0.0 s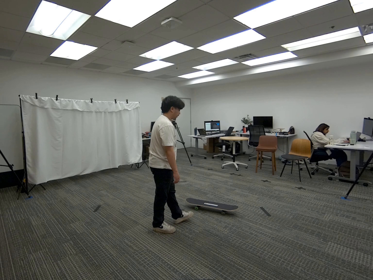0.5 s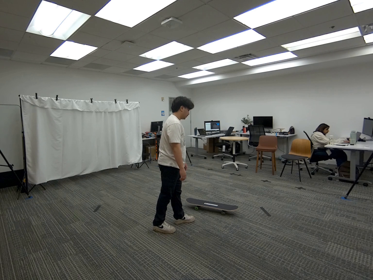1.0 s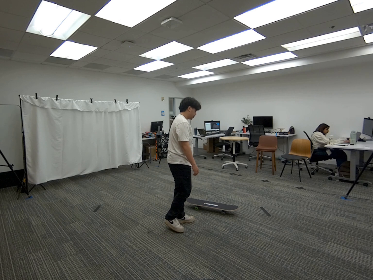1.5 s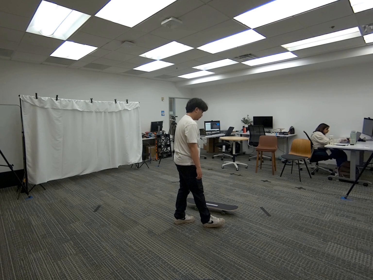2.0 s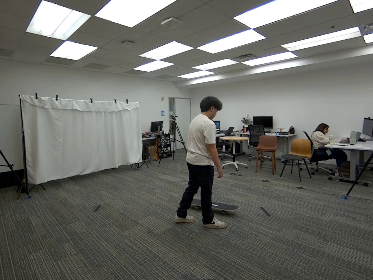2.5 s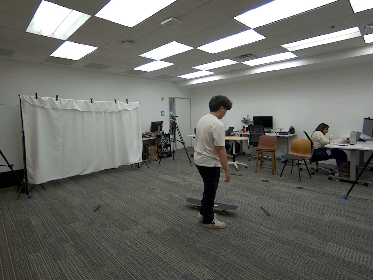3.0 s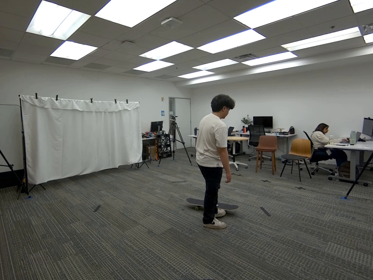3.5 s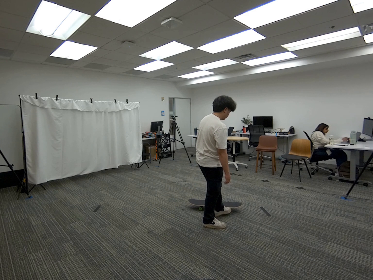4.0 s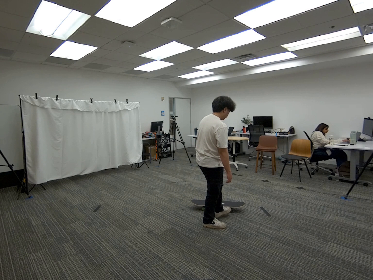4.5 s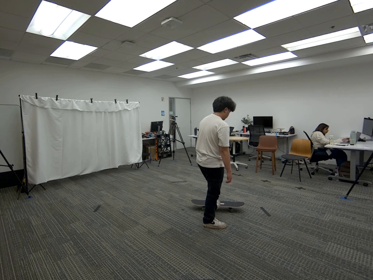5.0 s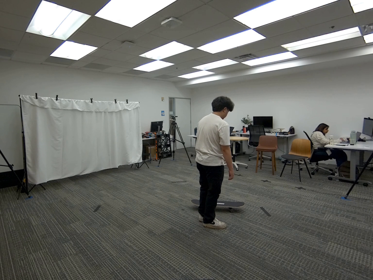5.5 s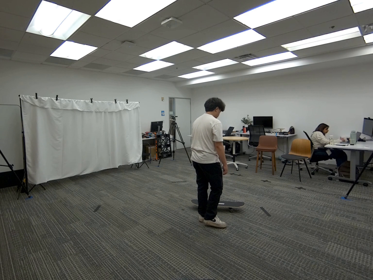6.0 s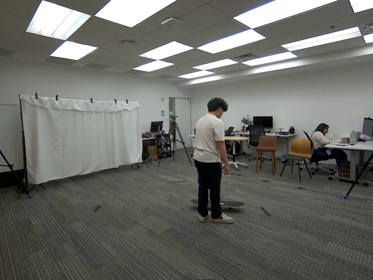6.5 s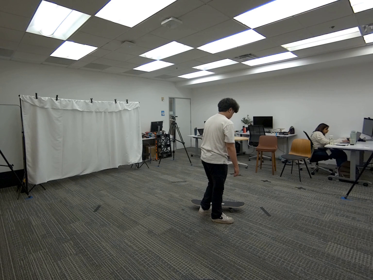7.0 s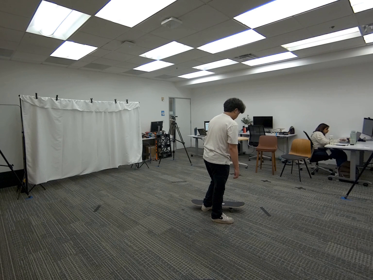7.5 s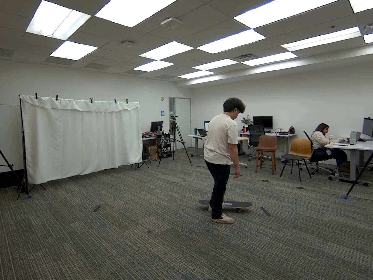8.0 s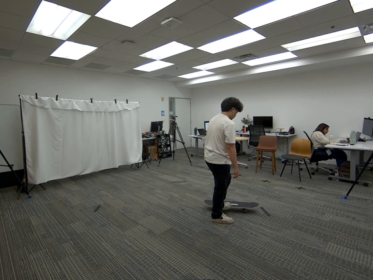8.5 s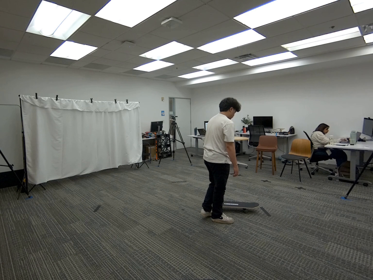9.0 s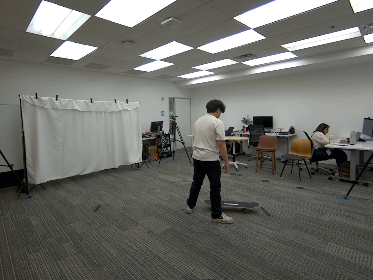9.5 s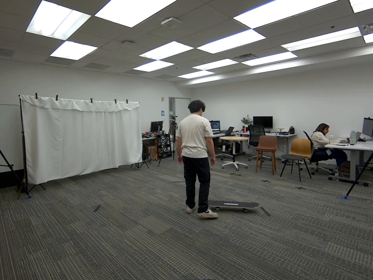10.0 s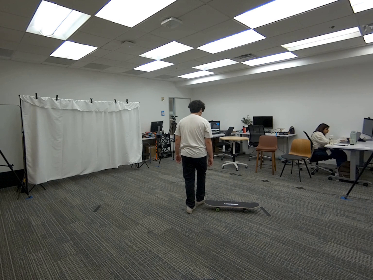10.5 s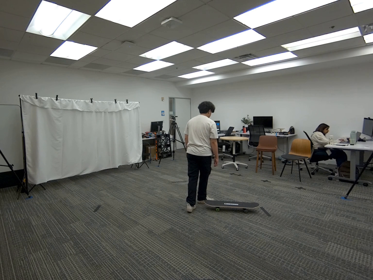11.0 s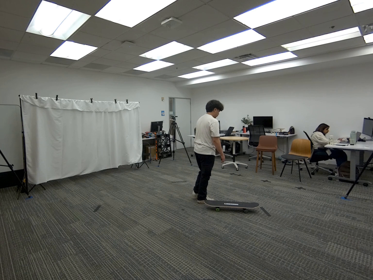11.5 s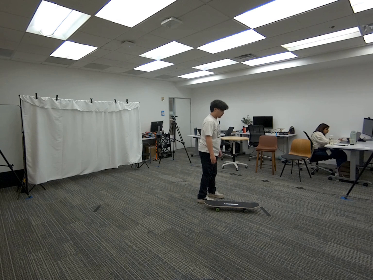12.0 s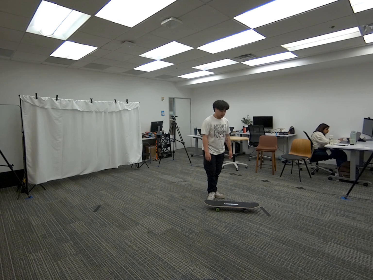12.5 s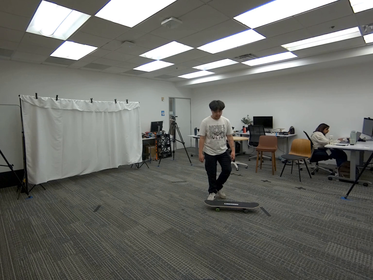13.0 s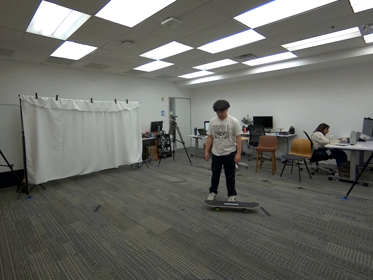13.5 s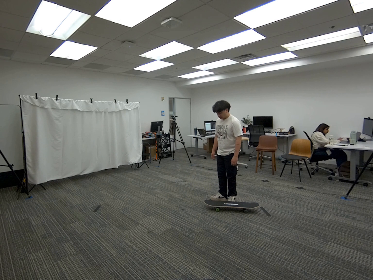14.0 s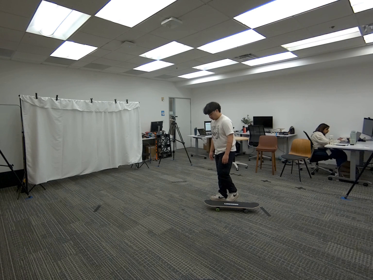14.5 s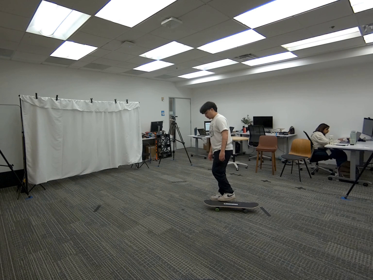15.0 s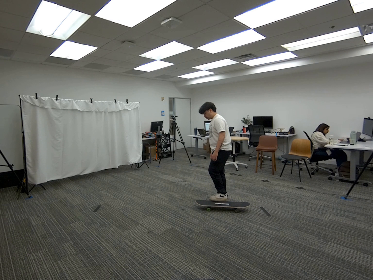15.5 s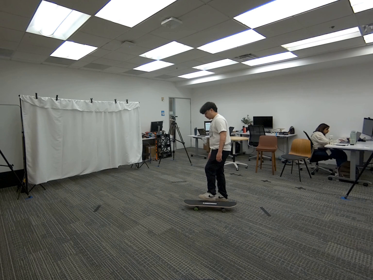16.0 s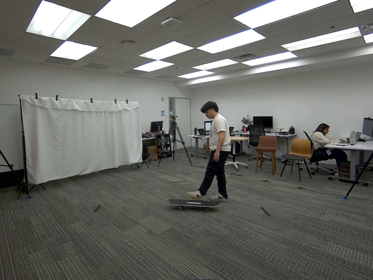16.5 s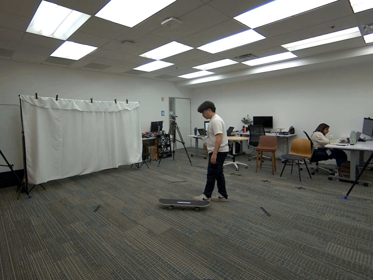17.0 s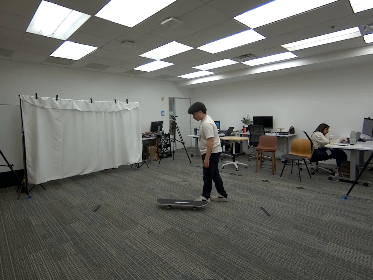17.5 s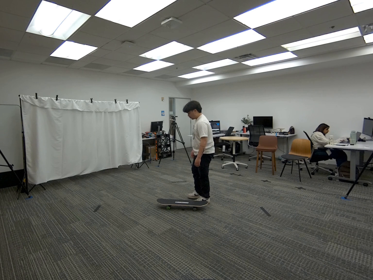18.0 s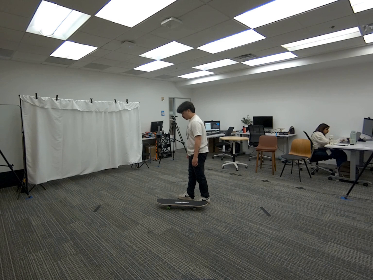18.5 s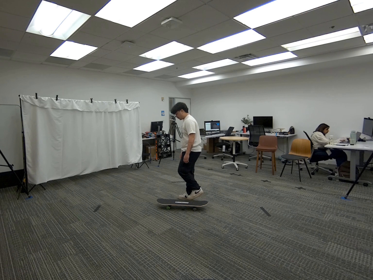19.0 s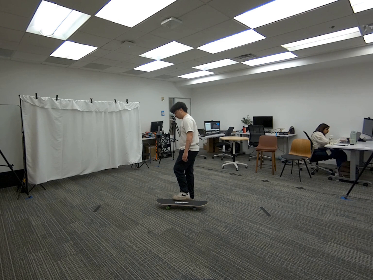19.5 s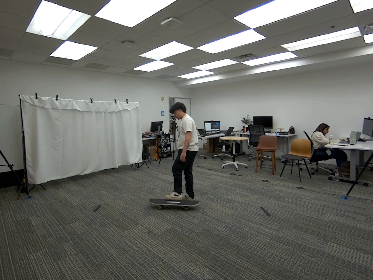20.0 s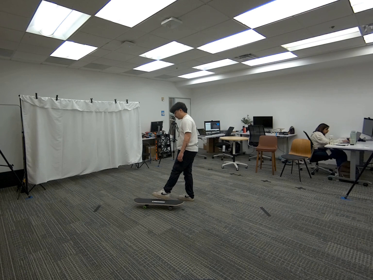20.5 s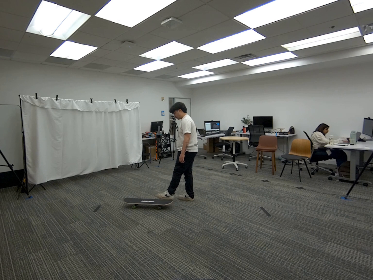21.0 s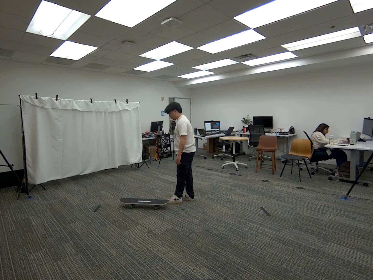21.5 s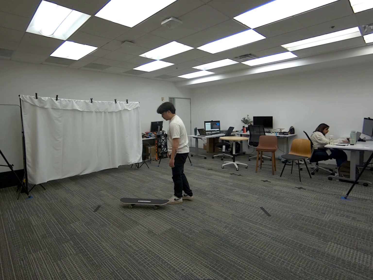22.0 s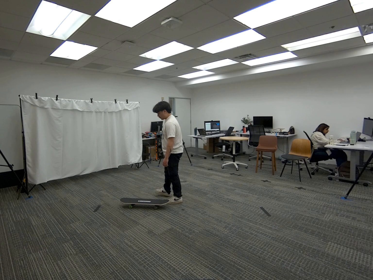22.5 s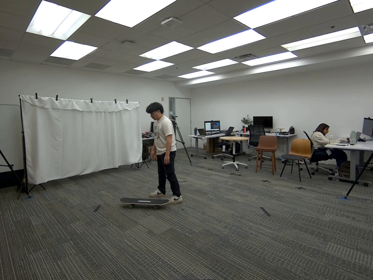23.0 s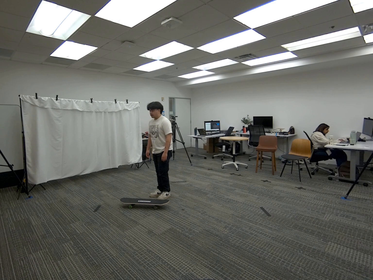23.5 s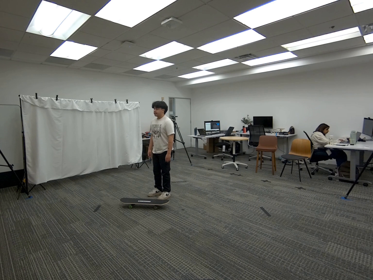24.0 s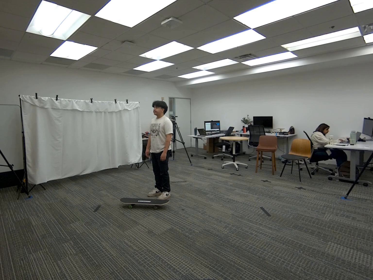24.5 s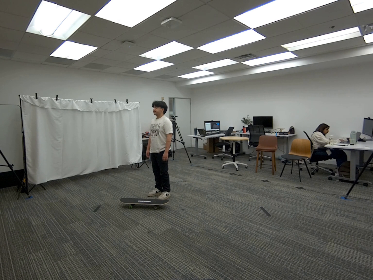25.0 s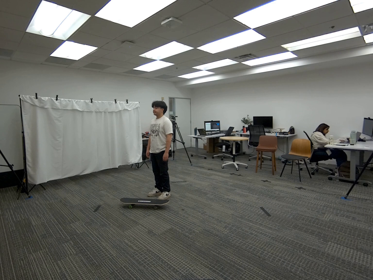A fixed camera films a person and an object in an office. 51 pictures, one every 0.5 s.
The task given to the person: Walk to the skateboard on the floor. Use one of your foot to push the skateboard around the ground within the bounding area. Stop pushing the skateboard when finish.
